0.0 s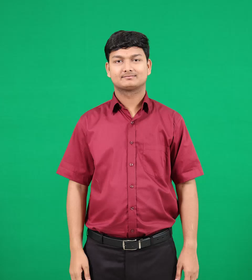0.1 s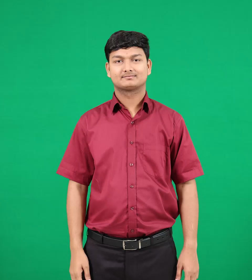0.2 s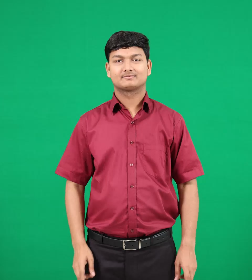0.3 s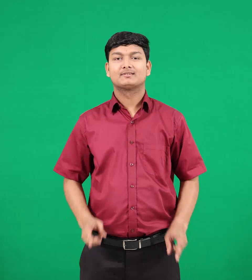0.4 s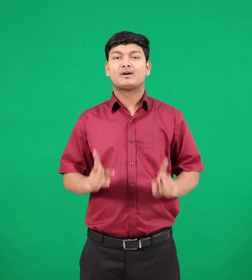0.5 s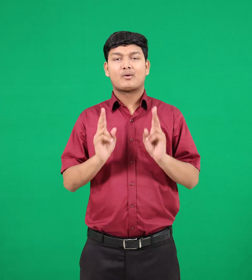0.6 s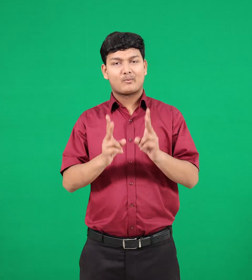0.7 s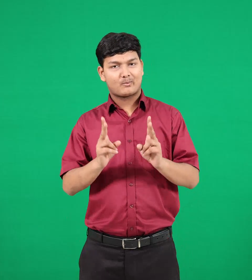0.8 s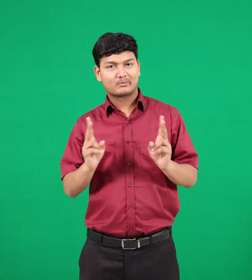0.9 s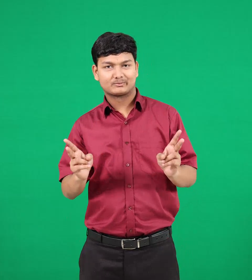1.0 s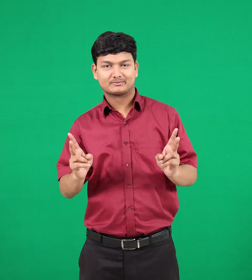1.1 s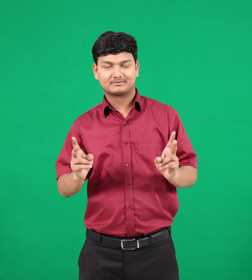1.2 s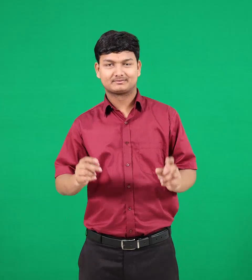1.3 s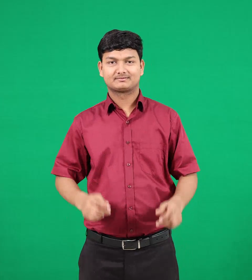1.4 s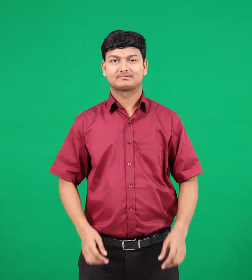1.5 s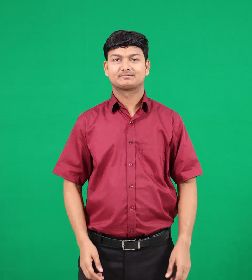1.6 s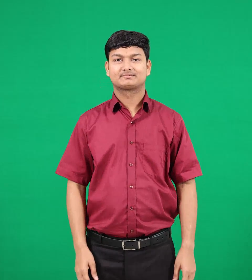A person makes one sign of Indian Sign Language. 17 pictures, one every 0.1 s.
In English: normal
